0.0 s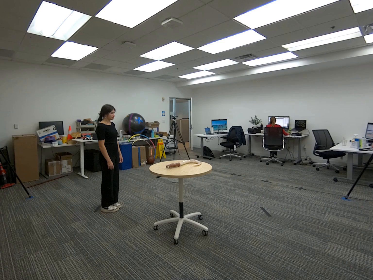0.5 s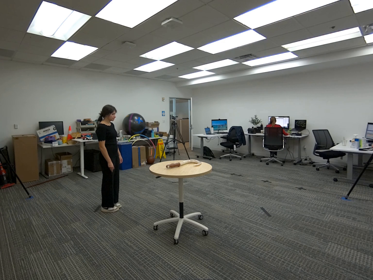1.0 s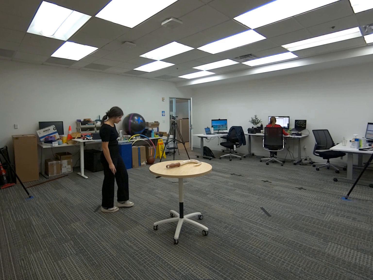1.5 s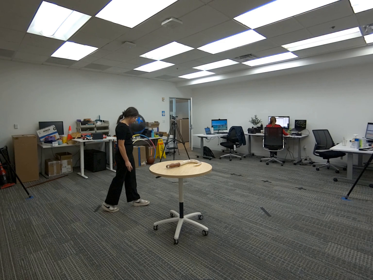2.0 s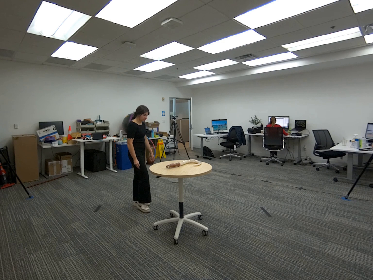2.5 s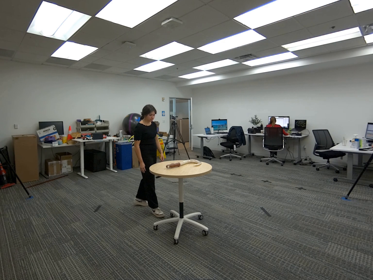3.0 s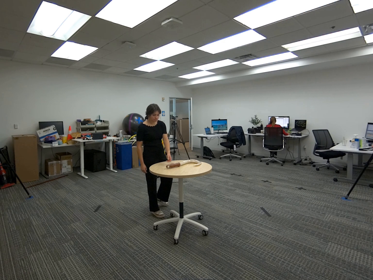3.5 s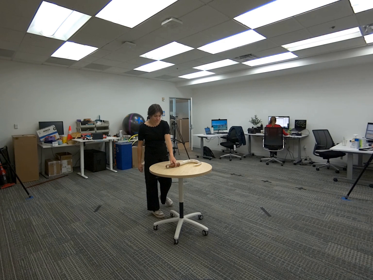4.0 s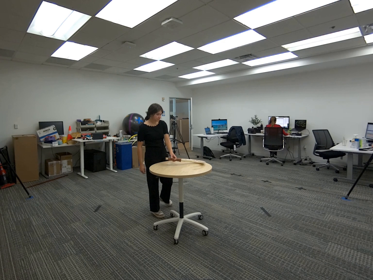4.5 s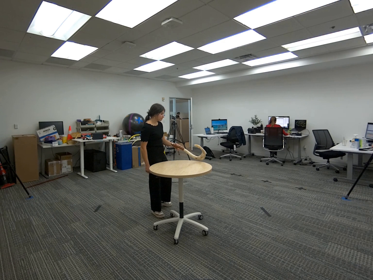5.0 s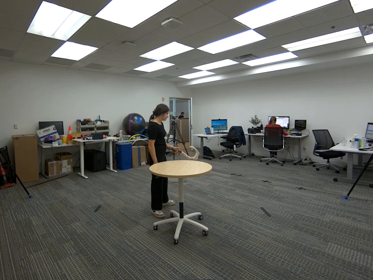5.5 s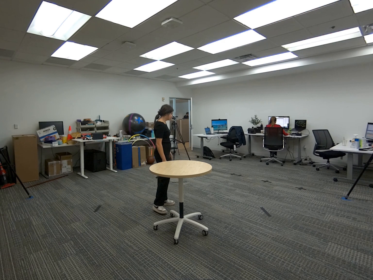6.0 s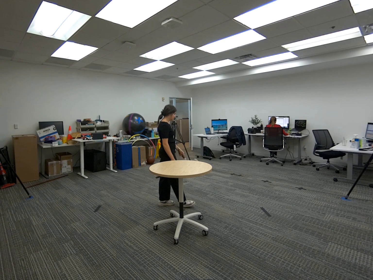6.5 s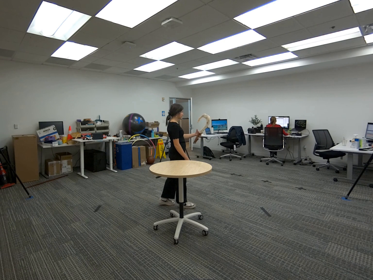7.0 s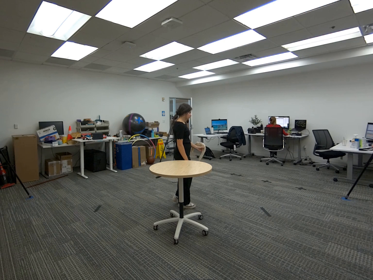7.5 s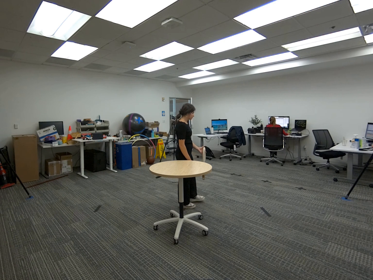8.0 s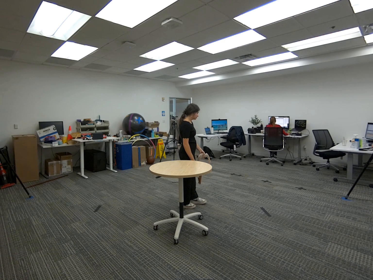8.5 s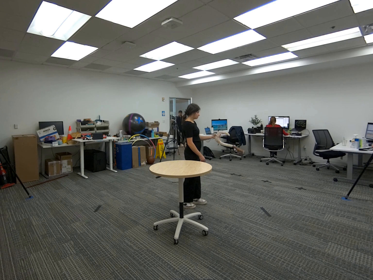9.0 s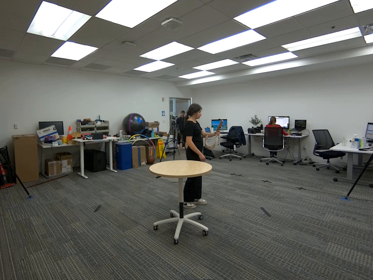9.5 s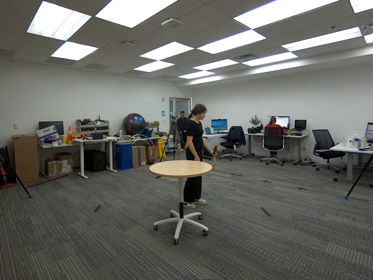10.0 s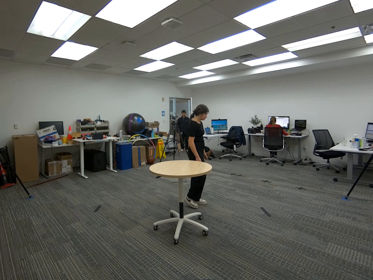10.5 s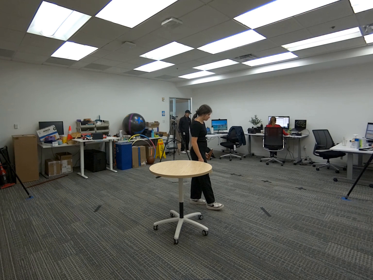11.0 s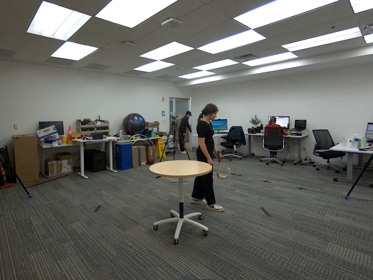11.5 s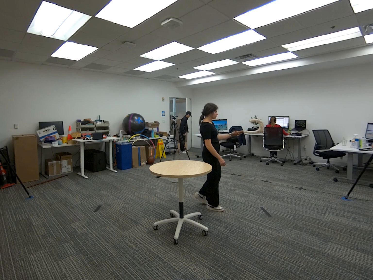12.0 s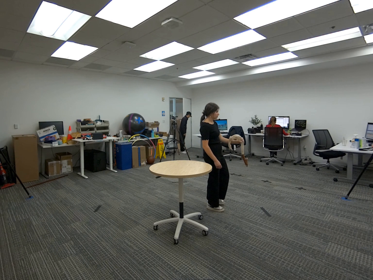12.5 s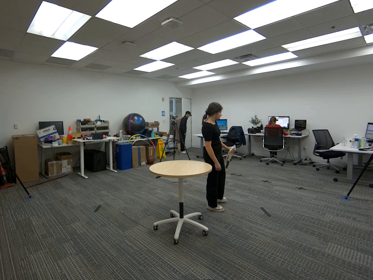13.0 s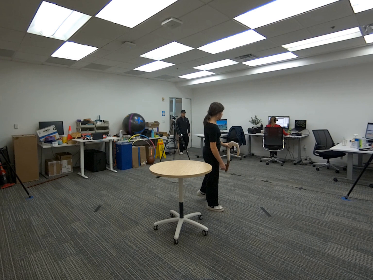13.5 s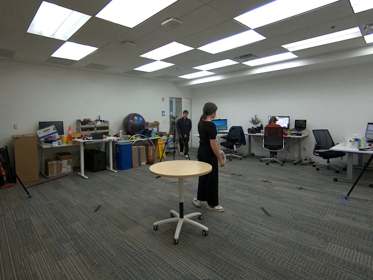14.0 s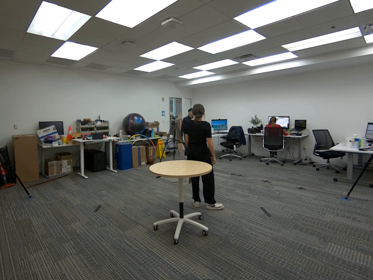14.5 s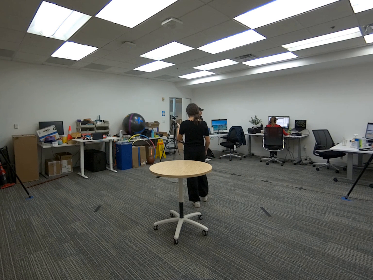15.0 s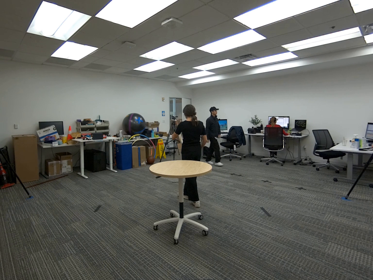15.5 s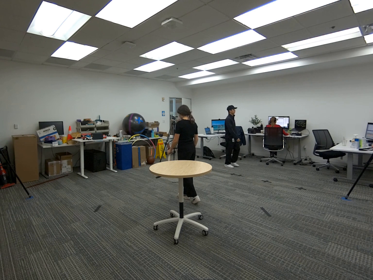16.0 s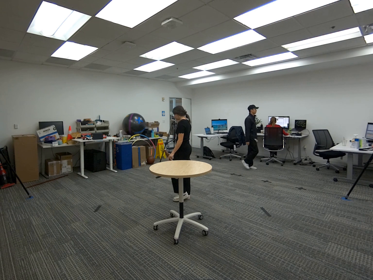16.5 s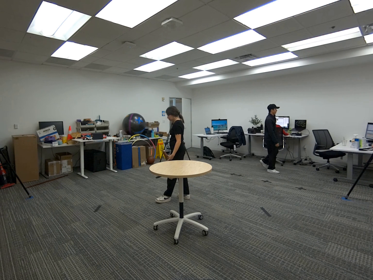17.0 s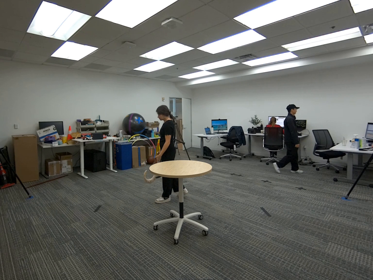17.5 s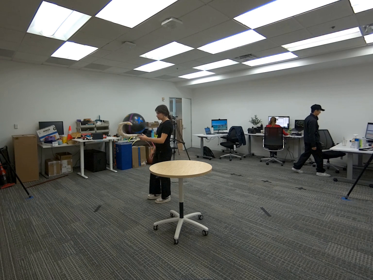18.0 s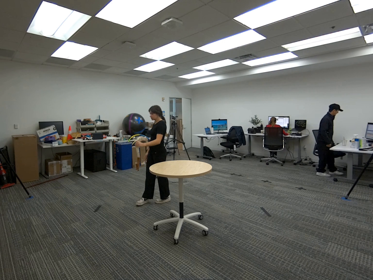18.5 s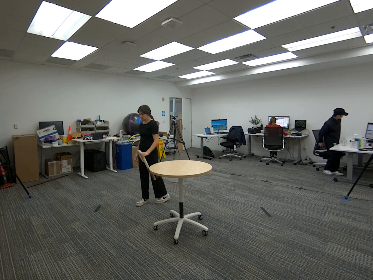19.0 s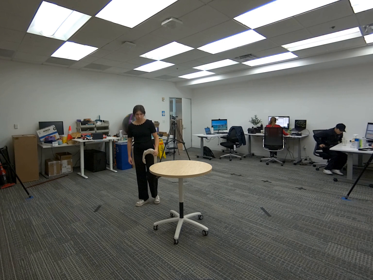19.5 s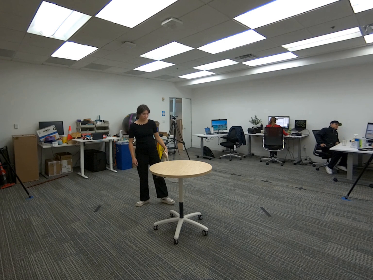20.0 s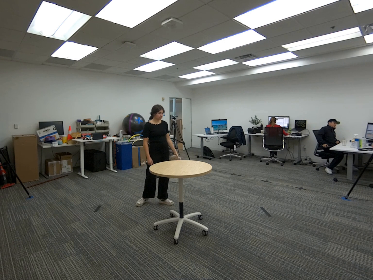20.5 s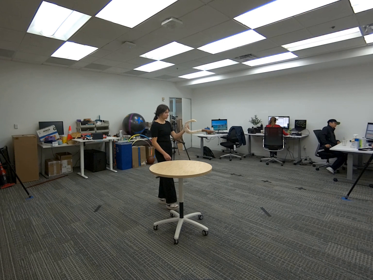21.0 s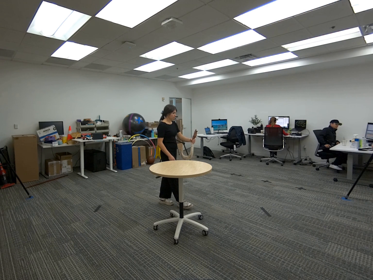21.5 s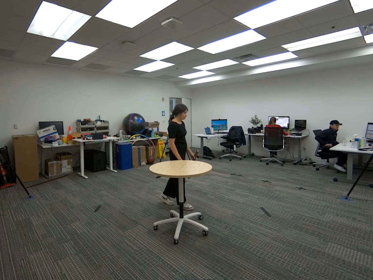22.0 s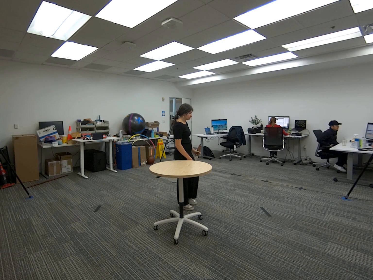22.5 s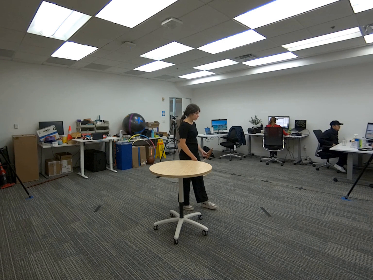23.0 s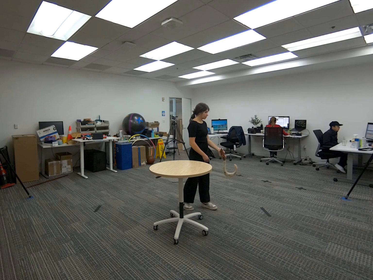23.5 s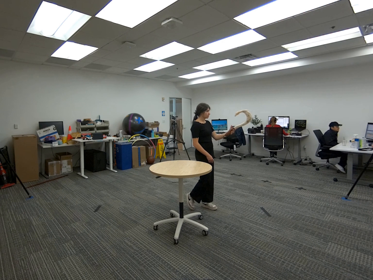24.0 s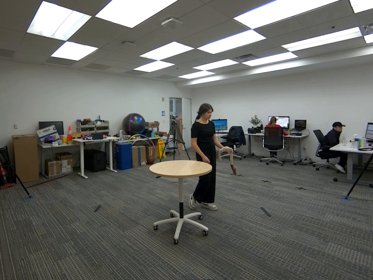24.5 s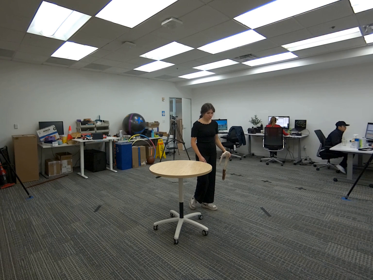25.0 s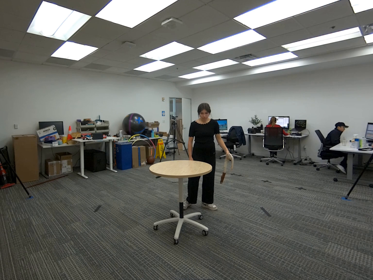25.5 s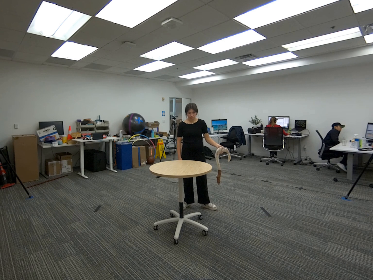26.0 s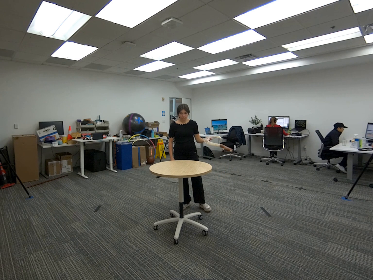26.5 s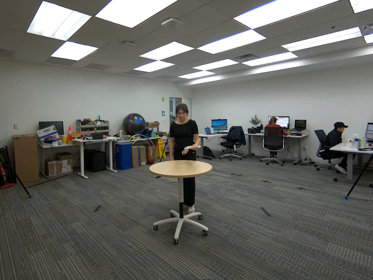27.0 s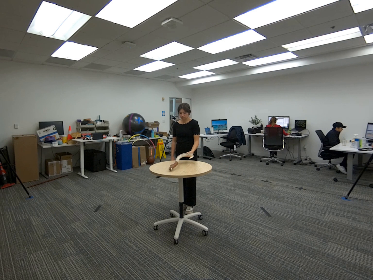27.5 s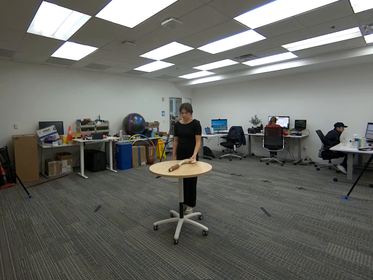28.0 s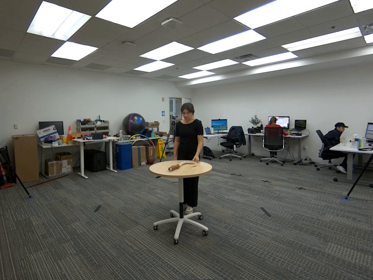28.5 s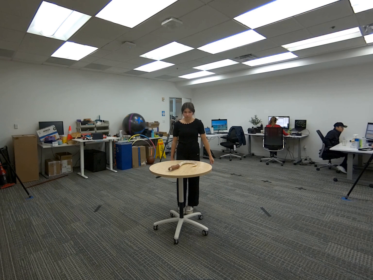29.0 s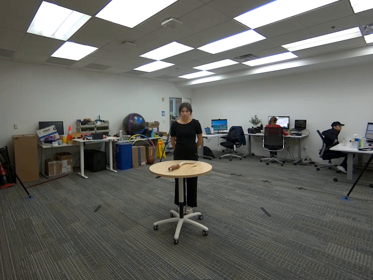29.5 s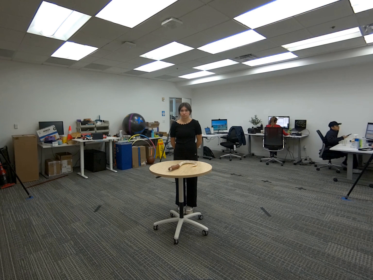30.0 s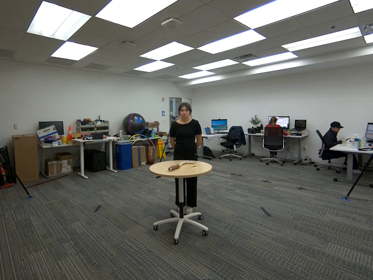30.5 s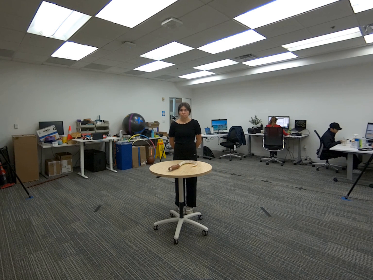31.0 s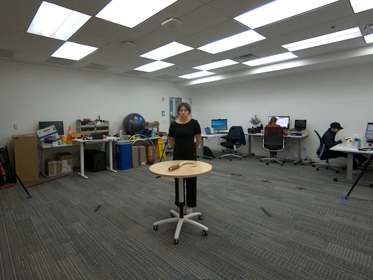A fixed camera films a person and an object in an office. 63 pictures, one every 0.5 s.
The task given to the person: Walk over to the Big Fish Hook on the round table and using your left hand pick up the Big Fish Hook. Flip the big Fish Hook using the left hand only. Place the Big Fish Hook on the round table when complete.
